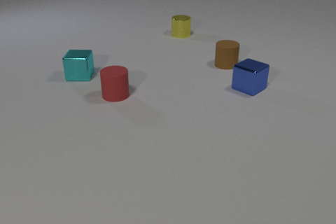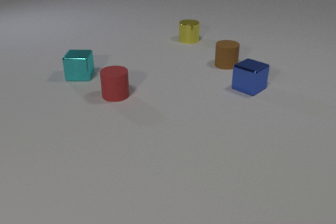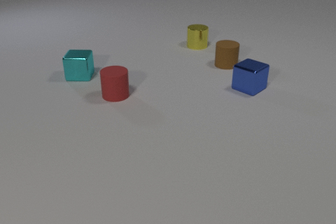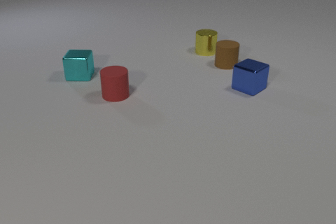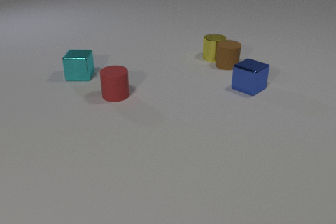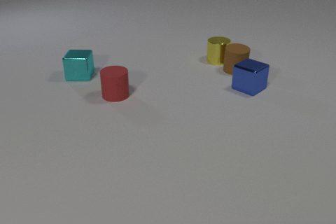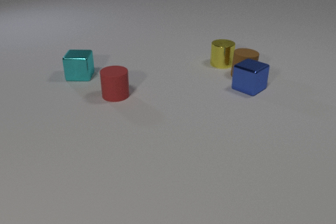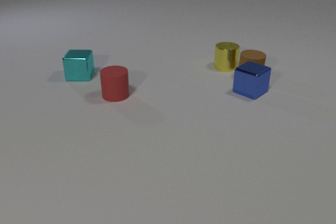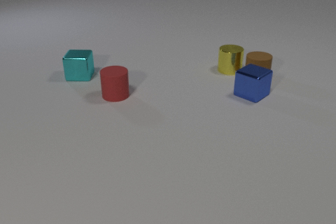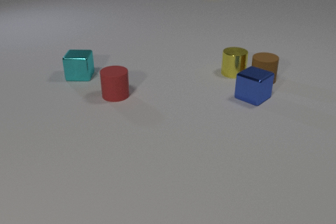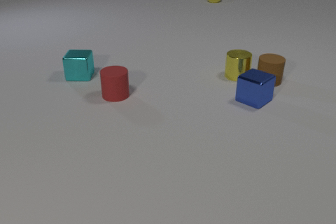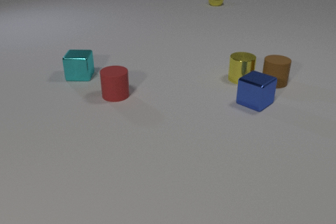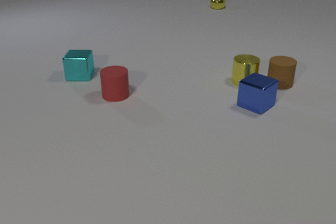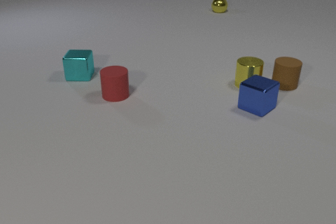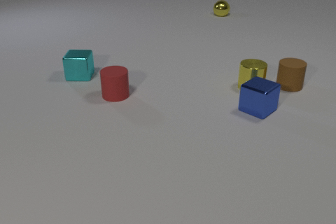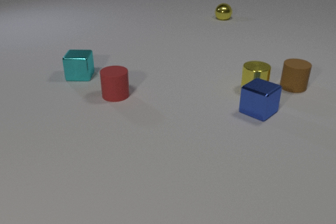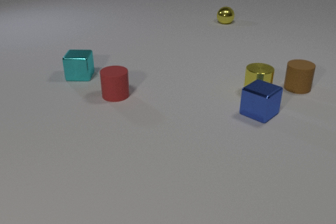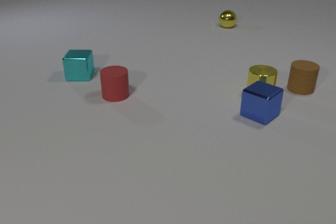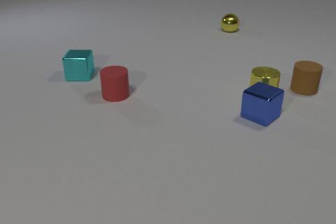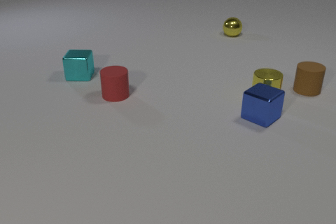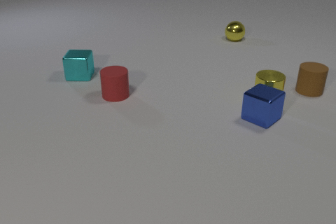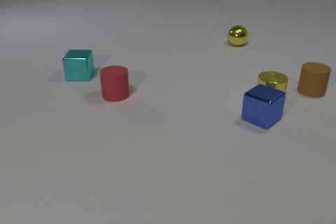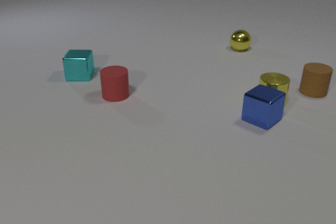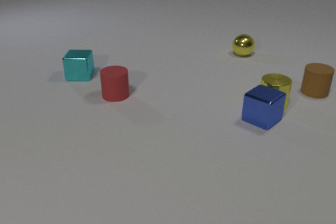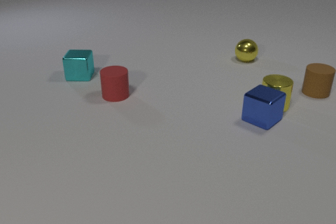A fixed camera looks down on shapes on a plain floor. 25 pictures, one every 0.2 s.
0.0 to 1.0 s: The yellow metal cylinder slides toward the camera and to the right. The brown rubber cylinder slides toward the camera and to the right. The yellow metal cylinder and the brown rubber cylinder collide.
1.0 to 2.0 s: The yellow metal cylinder slides toward the camera and to the right. The brown rubber cylinder slides to the right and toward the camera. The yellow metal sphere comes in at the top edge, rolls toward the camera. The blue metal cube slides toward the camera. The brown rubber cylinder and the blue metal cube collide.
2.0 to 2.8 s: The yellow metal cylinder slides toward the camera and to the right. The brown rubber cylinder slides to the right. The yellow metal sphere rolls toward the camera. The blue metal cube slides toward the camera.
2.8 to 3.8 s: The yellow metal cylinder slides toward the camera and to the right. The brown rubber cylinder slides to the right. The yellow metal sphere rolls toward the camera. The blue metal cube slides toward the camera.
3.8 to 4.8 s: The yellow metal cylinder slides toward the camera and to the right. The brown rubber cylinder slides to the right. The yellow metal sphere rolls toward the camera.
What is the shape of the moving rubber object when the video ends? cylinder.
How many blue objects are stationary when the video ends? 1.
Are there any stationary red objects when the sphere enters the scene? yes.
